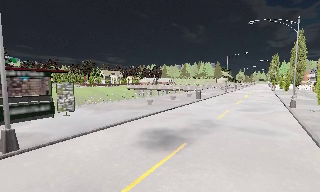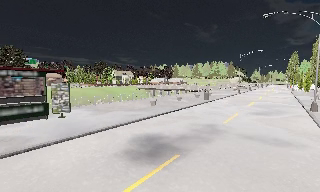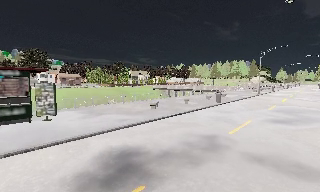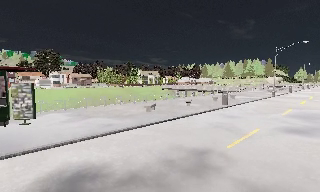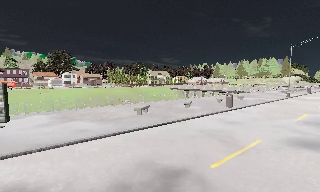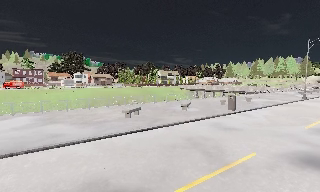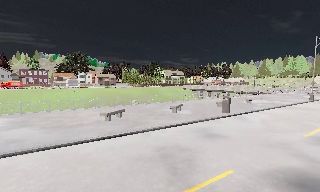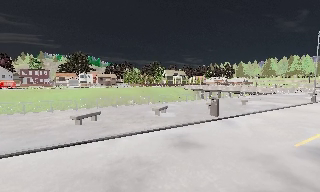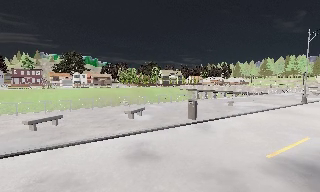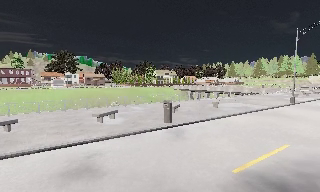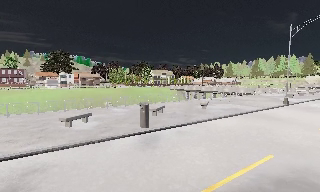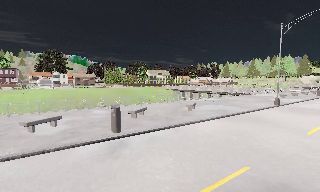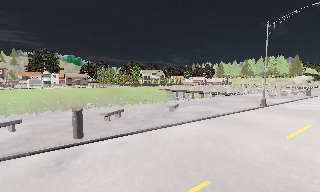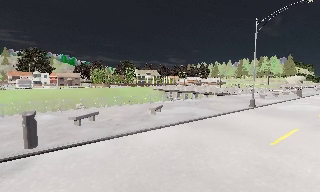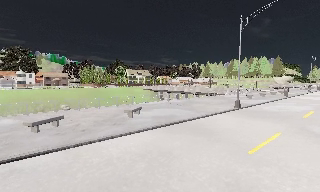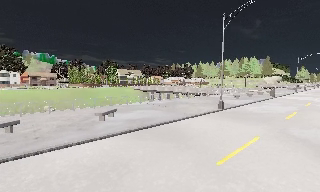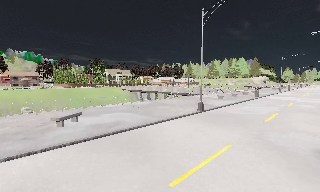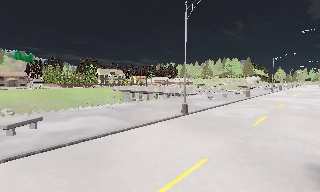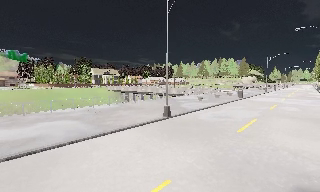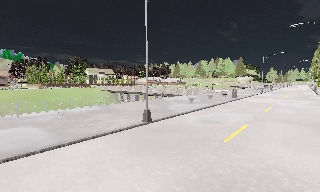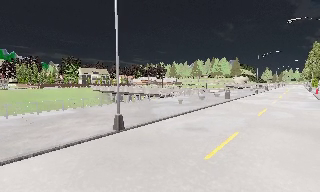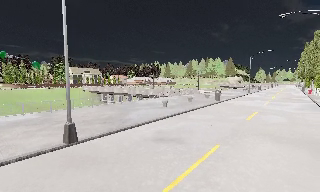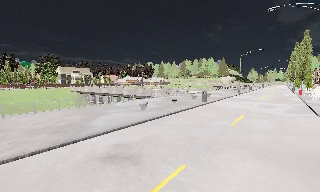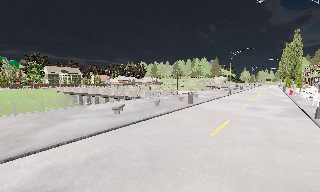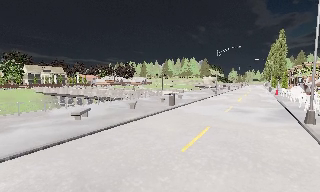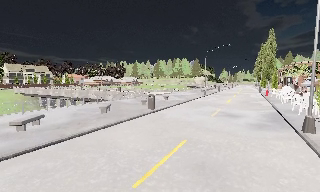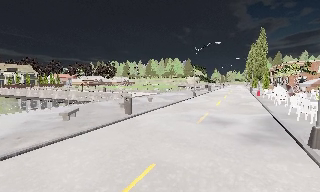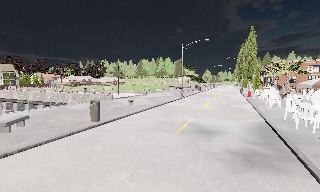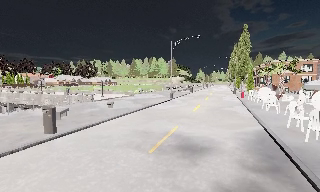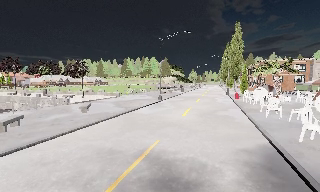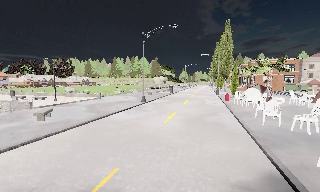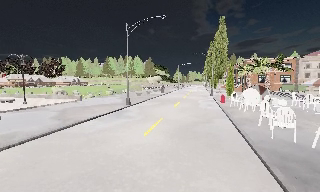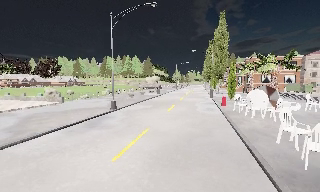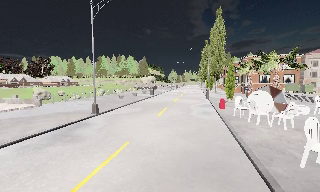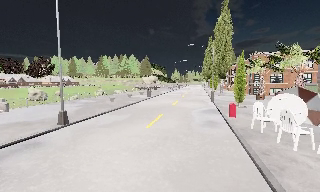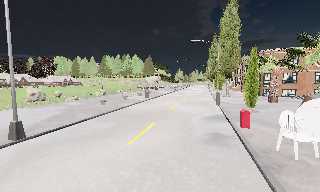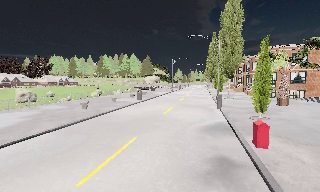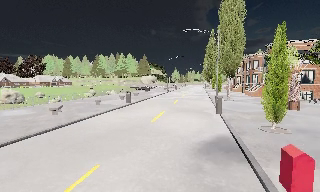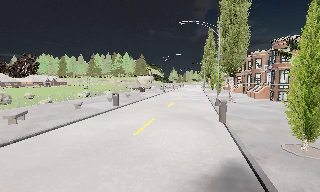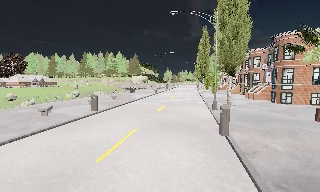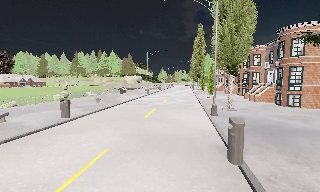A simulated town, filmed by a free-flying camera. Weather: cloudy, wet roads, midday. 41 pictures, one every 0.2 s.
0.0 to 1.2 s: The camera pans to its left, which is counterclockwise from overhead, by about 25 degrees. It travels to its right and forward, about 10 m.
1.2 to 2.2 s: The camera travels to its right and forward, about 8 m, so close, fixed things drift to the left.
2.2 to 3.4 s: The camera swings to its right by about 15 degrees, and the scene slides to the left. It travels to its right and forward, about 8 m, so close, fixed things drift to the left.
3.4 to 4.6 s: The camera travels forward and to its right, about 11 m, so what stands in front looms larger.
4.6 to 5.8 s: The camera pans to its right, which is clockwise from overhead, by about 15 degrees. It travels forward and to its right, about 12 m, so what stands in front looms larger.
5.8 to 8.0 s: The camera travels forward, about 25 m, so what stands in front looms larger.
The film runs forward here.
